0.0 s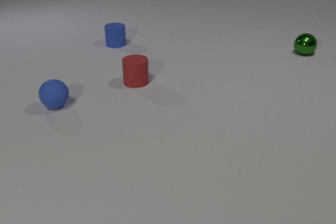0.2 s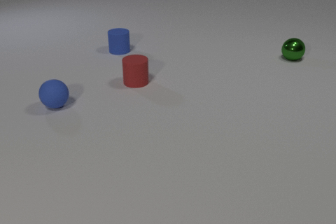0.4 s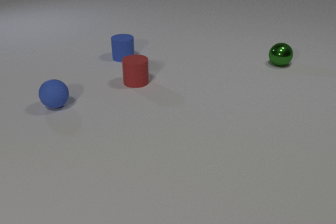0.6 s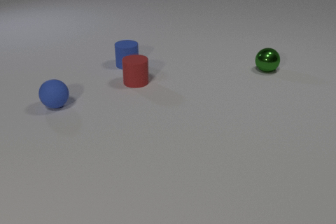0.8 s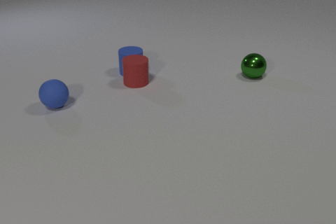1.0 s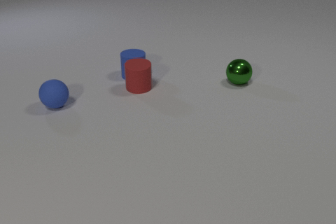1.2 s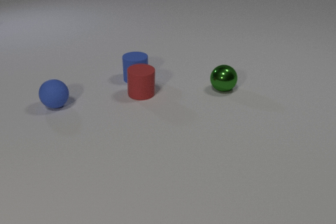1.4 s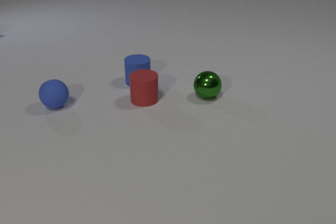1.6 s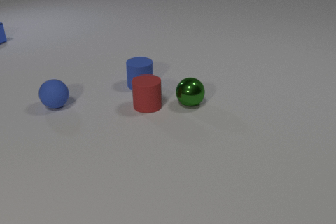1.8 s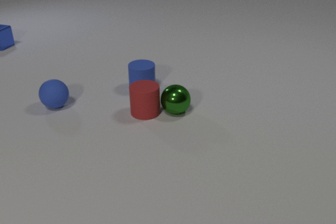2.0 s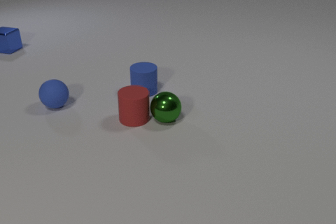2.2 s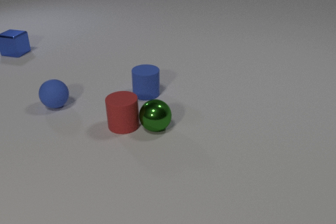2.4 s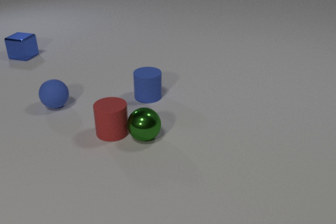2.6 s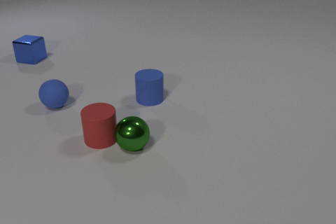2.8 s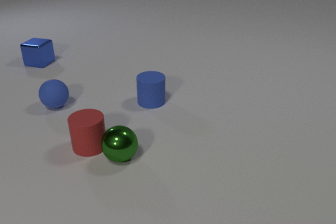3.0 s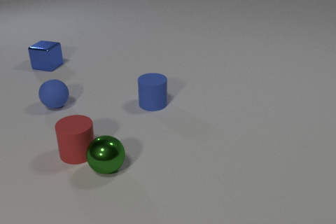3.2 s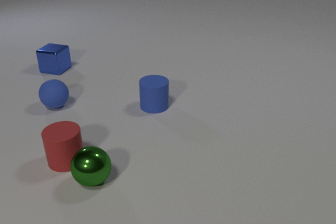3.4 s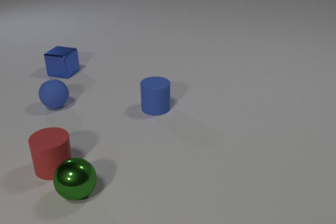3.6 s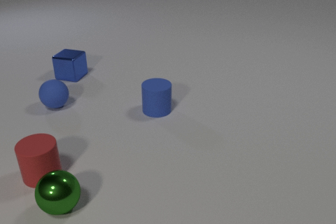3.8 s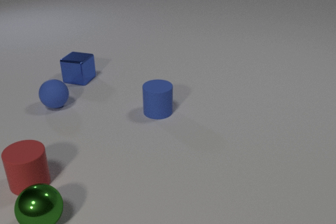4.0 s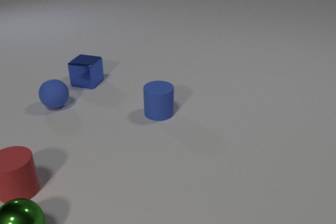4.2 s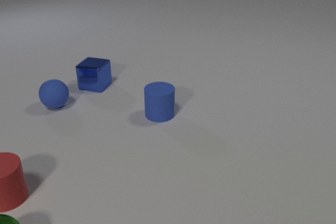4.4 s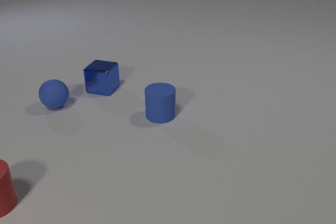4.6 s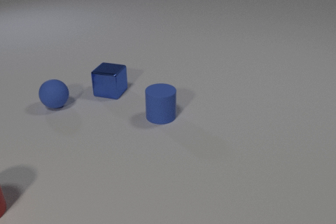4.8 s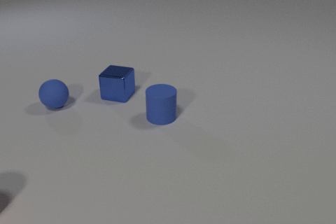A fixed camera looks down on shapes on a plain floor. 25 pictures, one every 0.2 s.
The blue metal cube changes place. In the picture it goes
toward the camera.
The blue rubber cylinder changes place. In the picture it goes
toward the camera.
0.0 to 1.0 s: The blue rubber cylinder slides toward the camera. The red rubber cylinder slides toward the camera. The green metal sphere rolls toward the camera and to the left. The blue rubber cylinder and the red rubber cylinder collide.
1.0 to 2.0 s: The blue rubber cylinder slides toward the camera. The red rubber cylinder slides toward the camera. The blue metal cube comes in at the left edge, slides toward the camera and to the right. The green metal sphere rolls toward the camera and to the left. The red rubber cylinder and the green metal sphere collide.
2.0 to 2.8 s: The blue rubber cylinder slides toward the camera. The red rubber cylinder slides to the left and toward the camera. The blue metal cube slides toward the camera and to the right. The green metal sphere rolls toward the camera and to the left.
2.8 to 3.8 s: The blue rubber cylinder slides toward the camera. The red rubber cylinder slides to the left and toward the camera. The blue metal cube slides toward the camera and to the right. The green metal sphere rolls toward the camera and to the left.
3.8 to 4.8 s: The blue rubber cylinder slides toward the camera. The red rubber cylinder slides to the left and toward the camera, leaves at the left edge. The blue metal cube slides toward the camera and to the right. The green metal sphere rolls to the left and toward the camera, leaves at the bottom edge.
What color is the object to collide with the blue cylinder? red.
What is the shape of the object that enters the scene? cube.
Are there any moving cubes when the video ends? yes.
